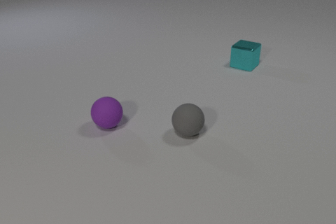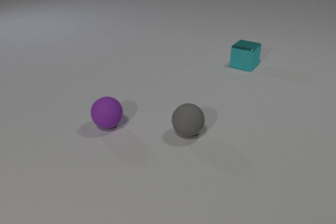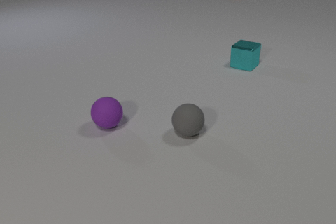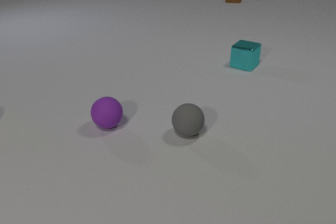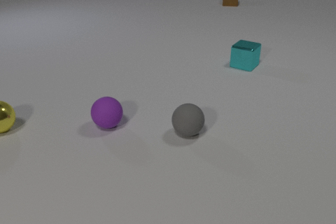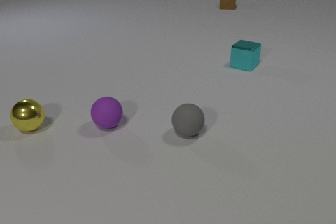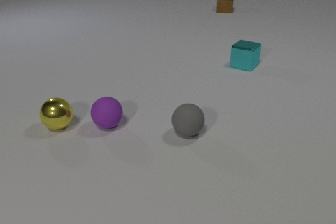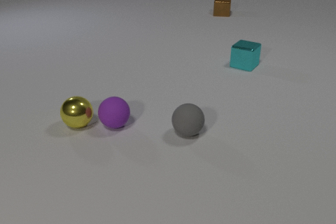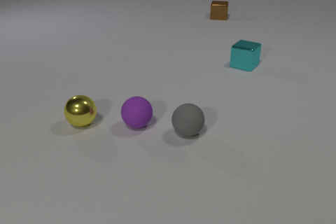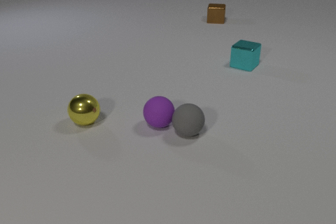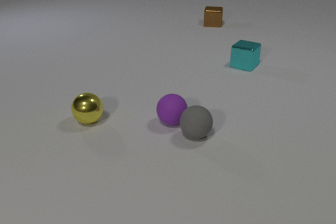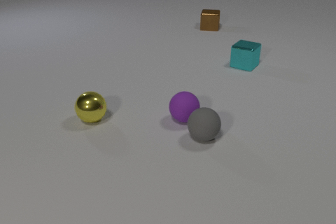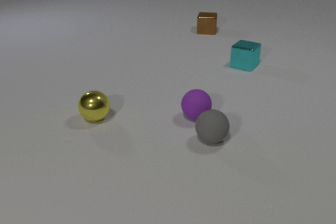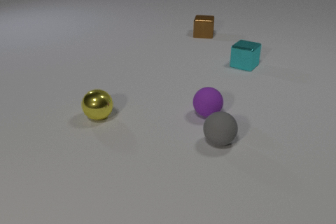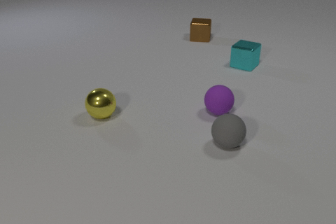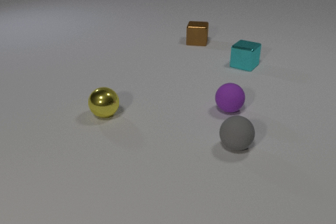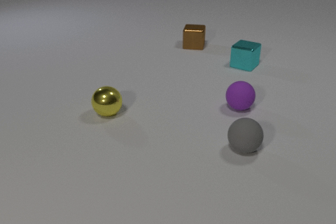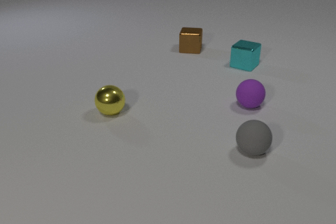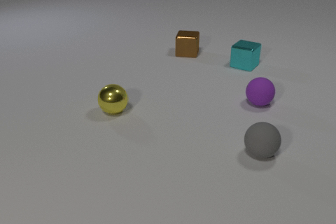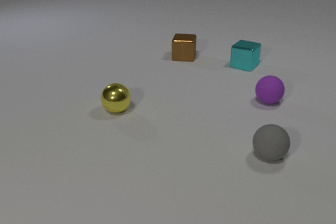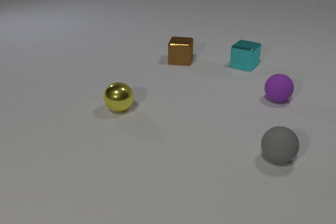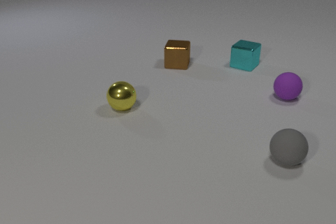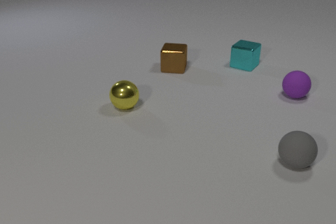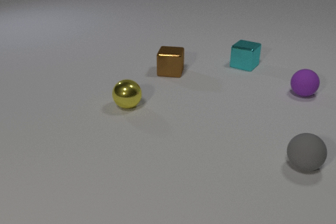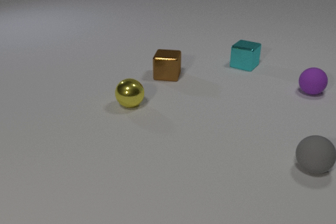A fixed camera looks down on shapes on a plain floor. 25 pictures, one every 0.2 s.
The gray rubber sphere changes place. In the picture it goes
to the right.
The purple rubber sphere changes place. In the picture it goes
to the right.
0.0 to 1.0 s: The yellow metal sphere comes in at the left edge, rolls to the right. The brown metal cube comes in at the top edge, slides toward the camera.
1.0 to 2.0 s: The yellow metal sphere rolls to the right. The purple rubber sphere rolls to the right. The brown metal cube slides toward the camera. The gray rubber sphere rolls to the right. The yellow metal sphere and the purple rubber sphere collide. The purple rubber sphere and the gray rubber sphere collide.
2.0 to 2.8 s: The yellow metal sphere rolls to the right and away from the camera. The purple rubber sphere rolls to the right and away from the camera. The brown metal cube slides toward the camera. The gray rubber sphere rolls to the right.
2.8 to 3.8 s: The yellow metal sphere rolls to the right and away from the camera. The purple rubber sphere rolls to the right and away from the camera. The brown metal cube slides toward the camera. The gray rubber sphere rolls to the right.
3.8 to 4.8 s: The yellow metal sphere rolls to the right and away from the camera. The purple rubber sphere rolls to the right and away from the camera. The brown metal cube slides toward the camera. The gray rubber sphere rolls to the right.
How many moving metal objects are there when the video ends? 2.
How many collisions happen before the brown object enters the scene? 0.
What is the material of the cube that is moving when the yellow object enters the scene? metal.
